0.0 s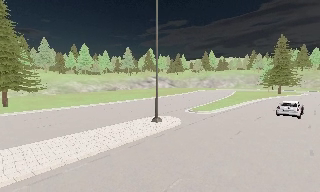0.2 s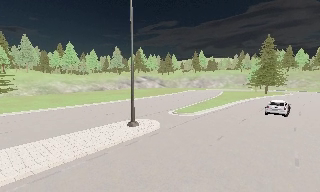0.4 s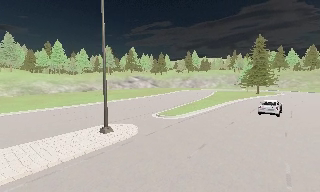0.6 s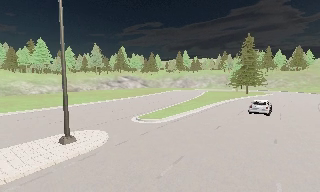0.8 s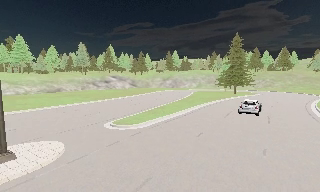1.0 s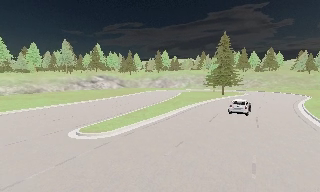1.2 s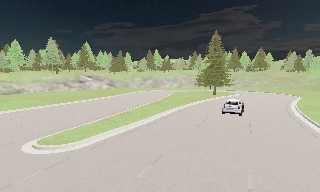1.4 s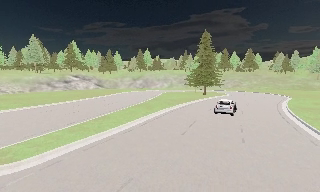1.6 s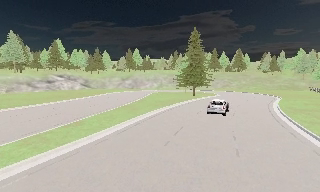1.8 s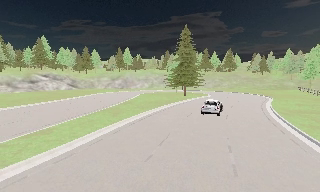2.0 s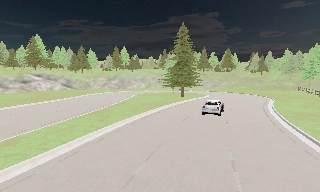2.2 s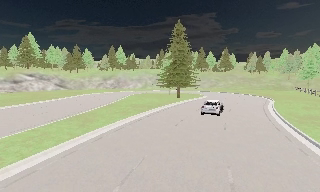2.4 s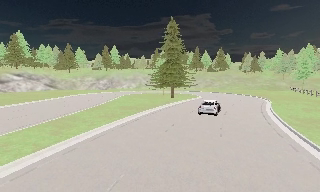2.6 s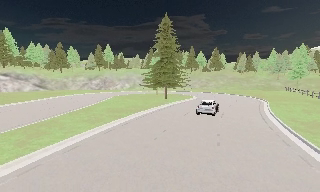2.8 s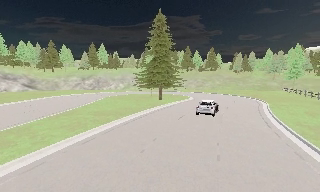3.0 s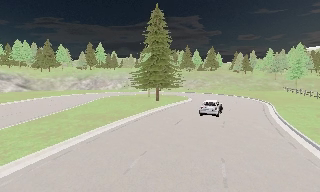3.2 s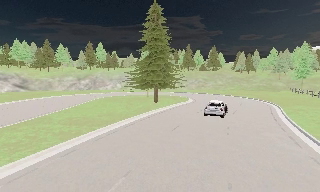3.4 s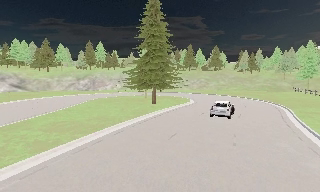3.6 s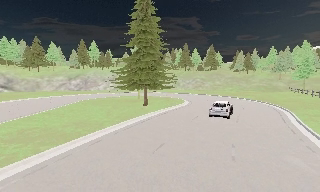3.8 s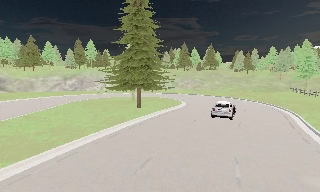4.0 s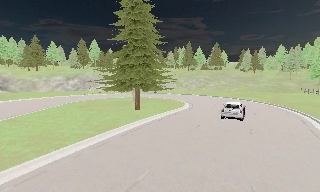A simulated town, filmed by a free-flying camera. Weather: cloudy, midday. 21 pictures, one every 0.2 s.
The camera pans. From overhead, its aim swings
clockwise.
The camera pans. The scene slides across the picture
to the left.
0.0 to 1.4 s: The scene slides to the left, as the camera pans about 20 degrees to its right. It travels forward and to its right, about 13 m, so what stands in front looms larger.
1.4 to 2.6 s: The camera pans to its right, which is clockwise from overhead, by about 10 degrees. It travels forward, about 10 m, so what stands in front looms larger.
2.6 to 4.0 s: The camera travels forward, about 12 m, so what stands in front looms larger.
The film runs forward here.
